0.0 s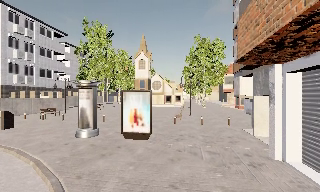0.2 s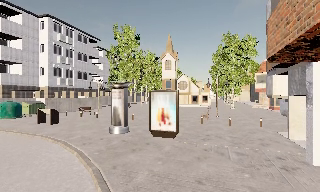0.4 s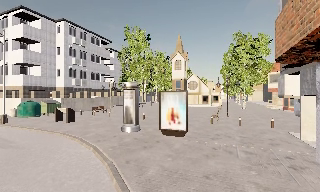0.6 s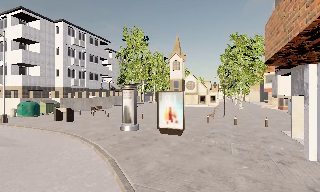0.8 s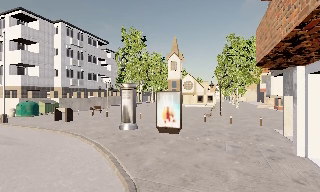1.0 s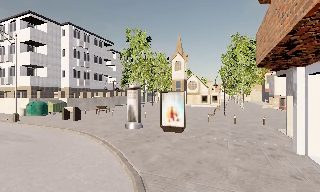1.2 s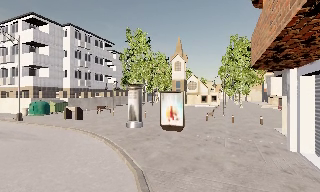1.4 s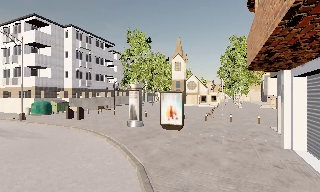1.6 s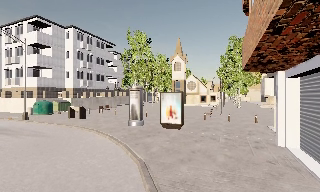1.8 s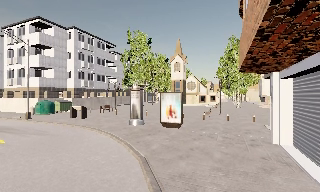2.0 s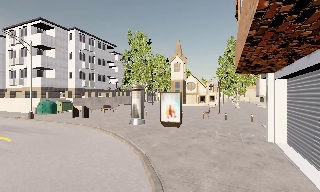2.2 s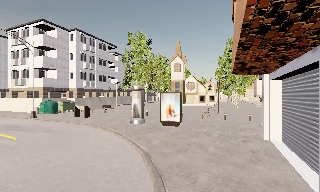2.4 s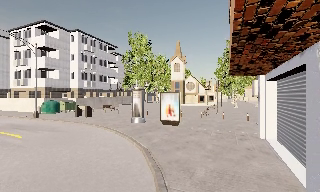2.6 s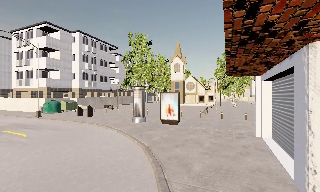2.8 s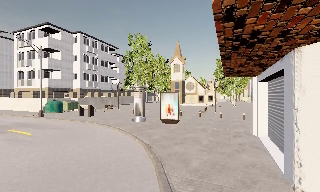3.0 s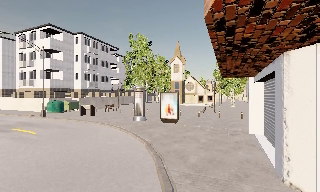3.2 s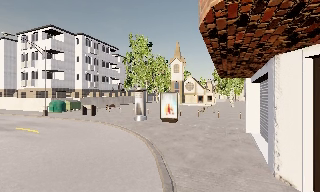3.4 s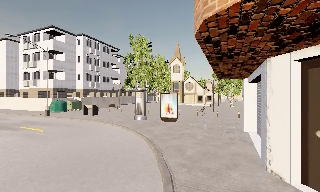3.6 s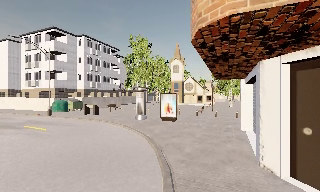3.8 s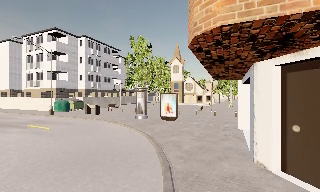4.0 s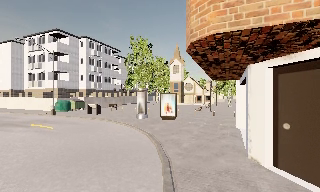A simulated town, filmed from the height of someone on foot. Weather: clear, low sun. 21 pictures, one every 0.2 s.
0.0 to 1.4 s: The scene slides to the right, as the camera pans about 15 degrees to its left. It travels backward, about 2 m, so what stands in front gets smaller.
1.4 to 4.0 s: The camera travels backward, about 4 m, so what stands in front gets smaller.
The film runs backward here.
